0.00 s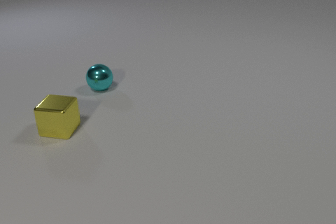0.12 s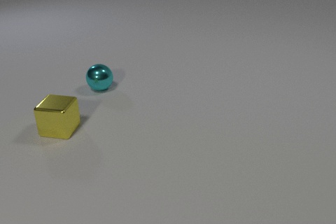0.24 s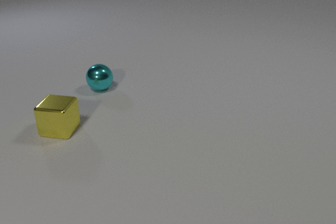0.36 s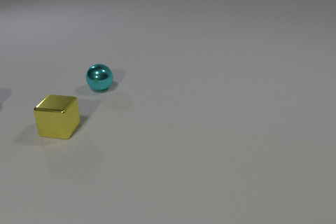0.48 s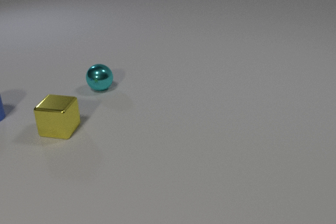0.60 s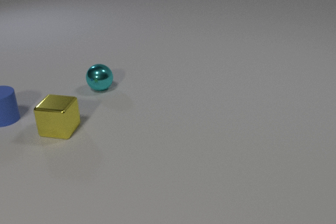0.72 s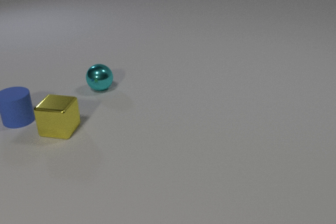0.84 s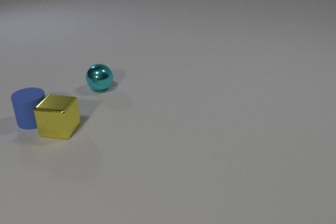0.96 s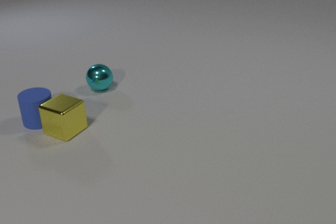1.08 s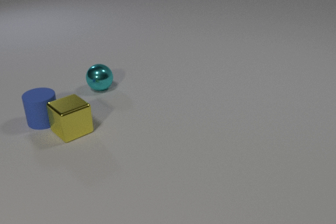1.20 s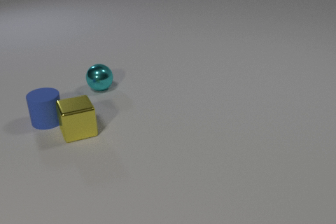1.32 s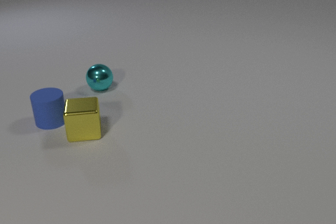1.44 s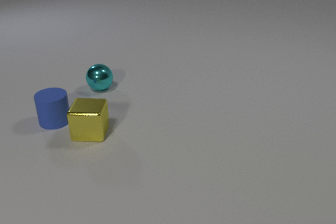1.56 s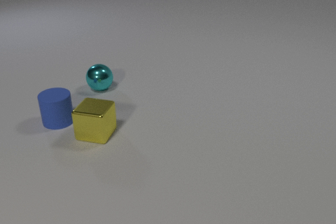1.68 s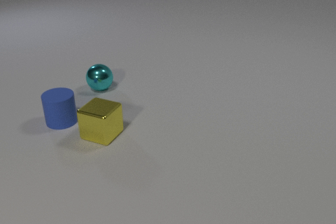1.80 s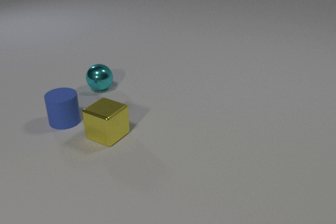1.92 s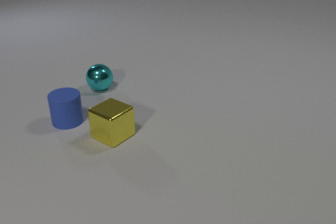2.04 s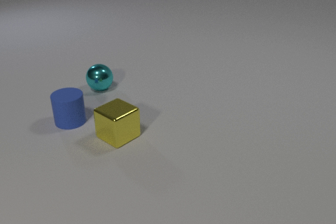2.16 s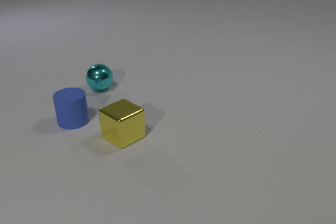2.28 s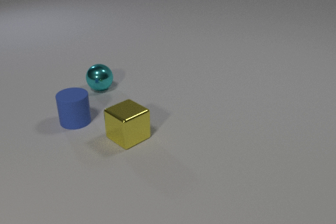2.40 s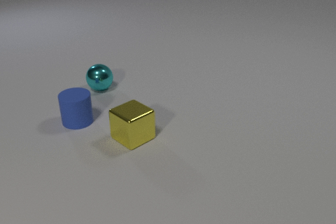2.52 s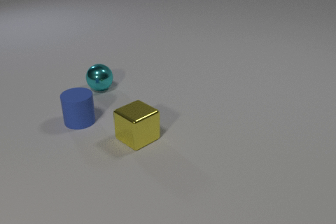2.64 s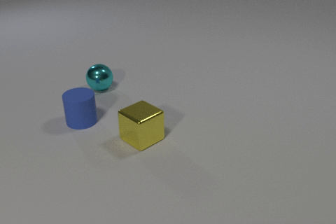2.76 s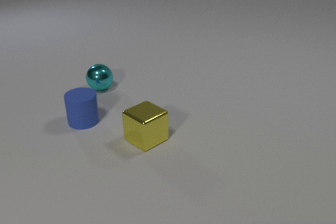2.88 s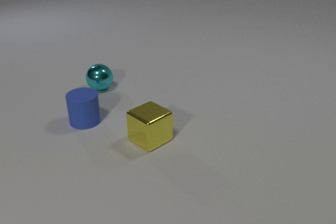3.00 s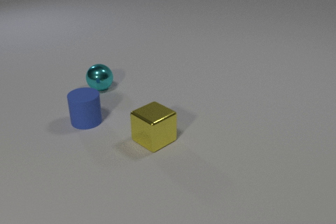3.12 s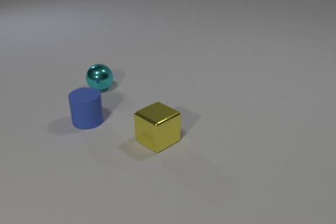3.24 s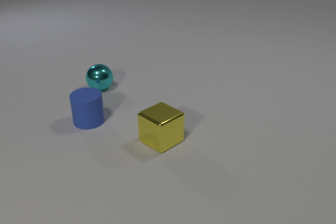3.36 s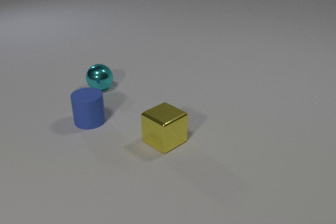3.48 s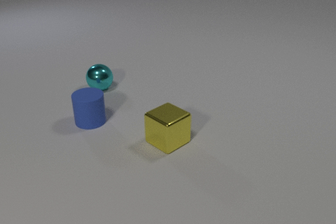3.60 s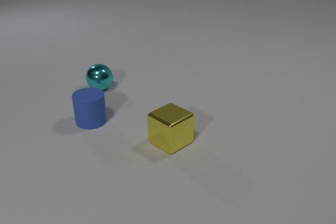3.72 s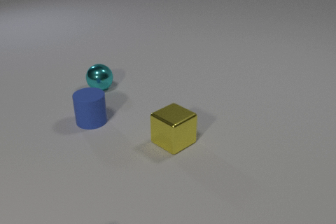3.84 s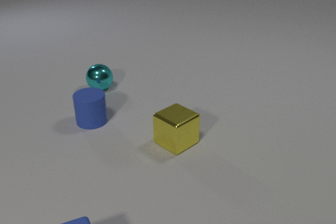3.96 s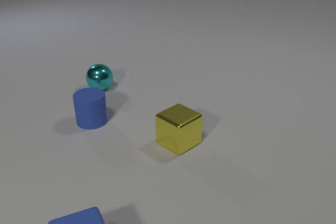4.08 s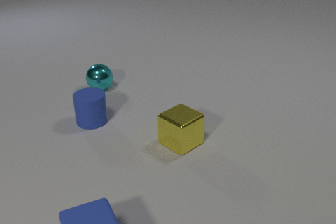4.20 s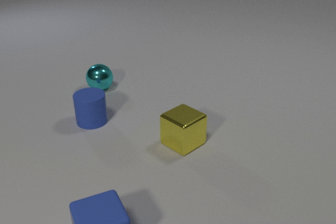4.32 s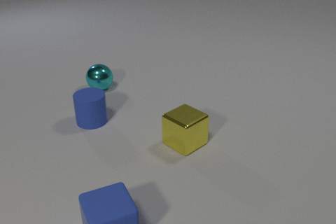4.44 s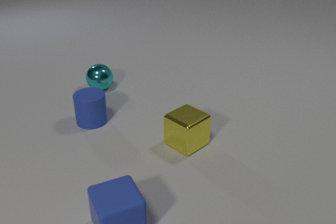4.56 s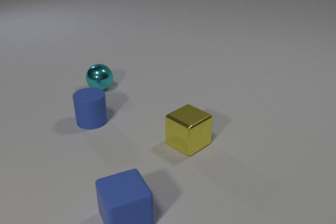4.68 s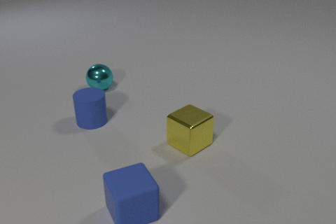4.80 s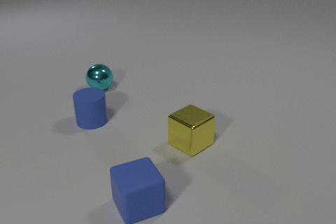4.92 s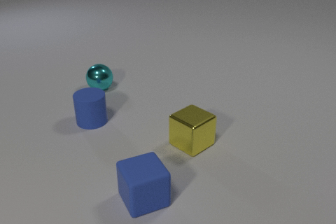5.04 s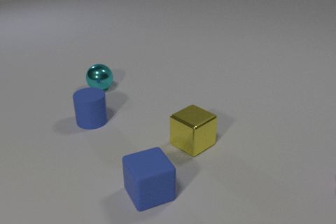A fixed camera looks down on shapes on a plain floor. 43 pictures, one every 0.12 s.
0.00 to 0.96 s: The blue rubber cylinder comes in at the left edge, slides to the right and toward the camera. The blue rubber cylinder and the yellow metal cube collide.
0.96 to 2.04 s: The blue rubber cylinder slides to the right. The yellow metal cube slides to the right and toward the camera, spins clockwise seen from above by about 105 degrees, its near face sliding to the left.
2.04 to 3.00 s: The blue rubber cylinder slides to the right. The yellow metal cube slides to the right.
3.00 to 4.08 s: The yellow metal cube slides to the right. The blue rubber cube comes in at the bottom edge, slides away from the camera and to the right.
4.08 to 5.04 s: The yellow metal cube slides to the right. The blue rubber cube slides away from the camera and to the right.
How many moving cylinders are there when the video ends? 0.
What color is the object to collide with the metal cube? blue.
What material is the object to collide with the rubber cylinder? metal.
